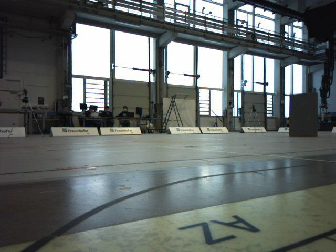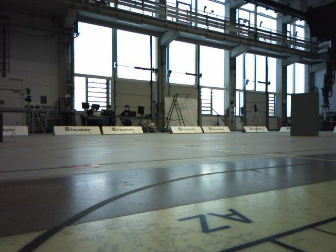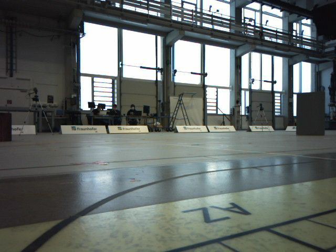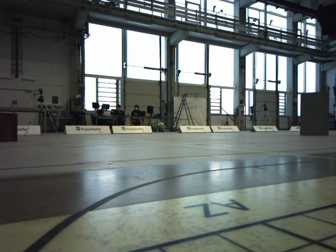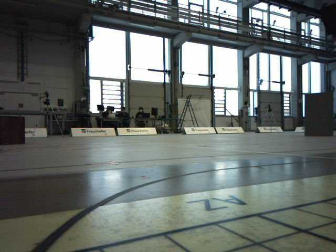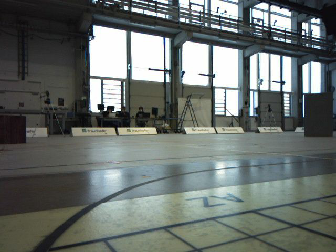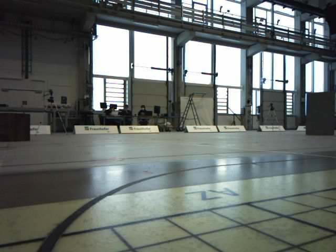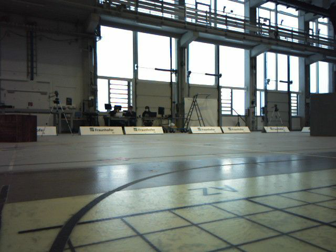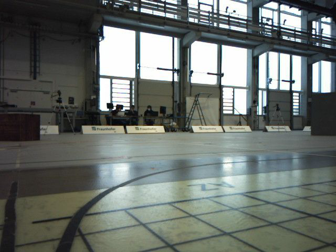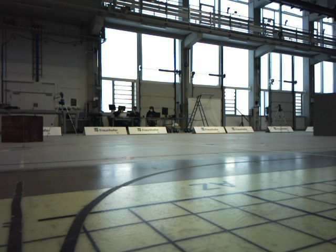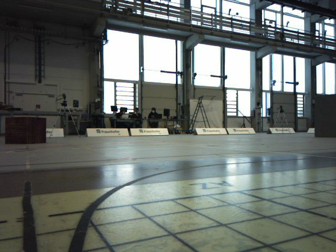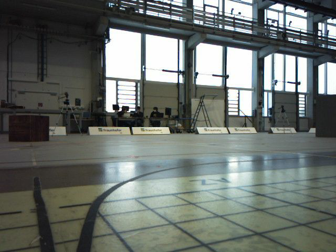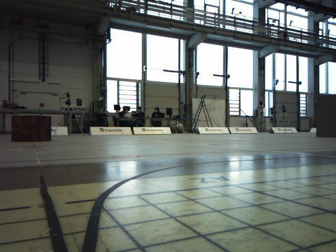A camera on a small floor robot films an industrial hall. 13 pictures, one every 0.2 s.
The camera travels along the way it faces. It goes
backward.
0.0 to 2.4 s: The camera travels backward, about 0.5 m, so what stands in front gets smaller.
The film runs backward here.
